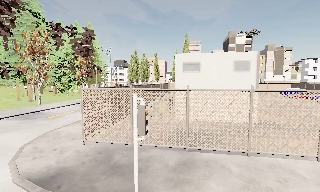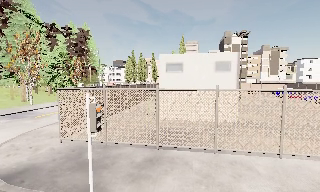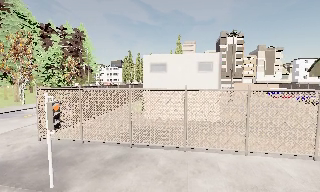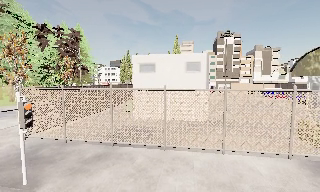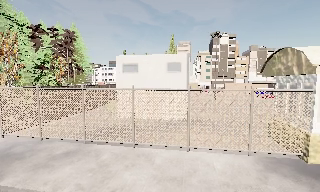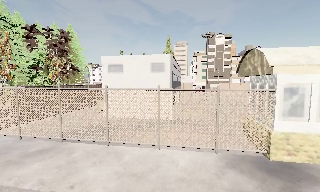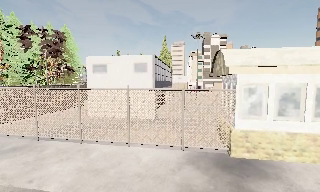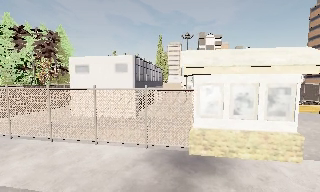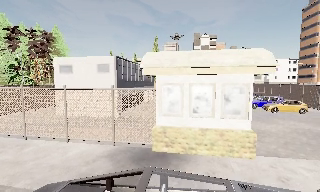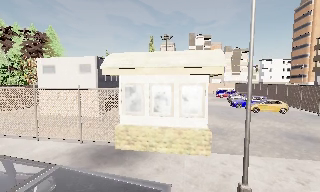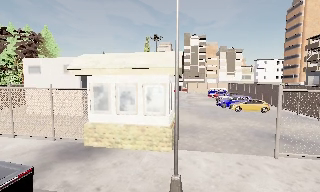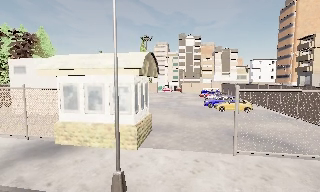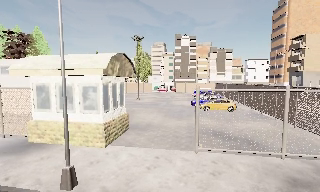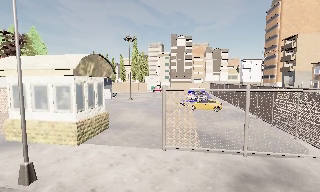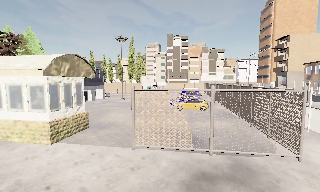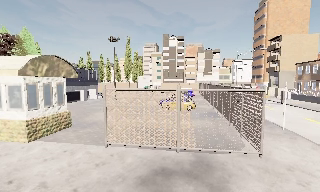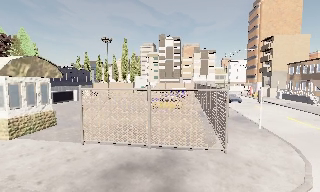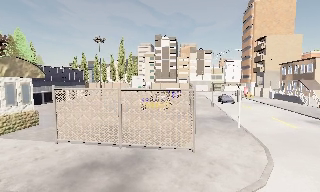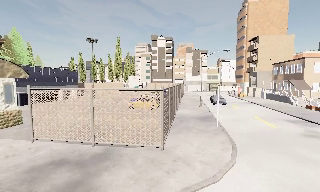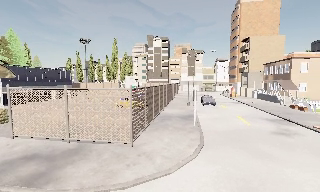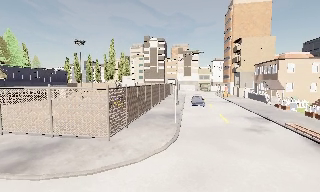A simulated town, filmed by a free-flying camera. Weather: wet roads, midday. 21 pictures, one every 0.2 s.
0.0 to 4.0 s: The camera travels to its right, about 30 m, so close, fixed things drift to the left.
The film runs forward here.
